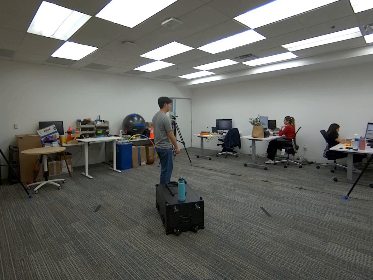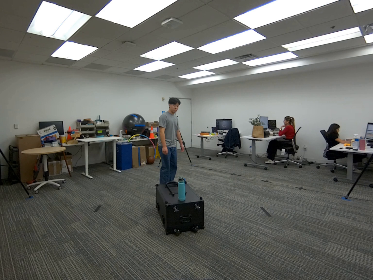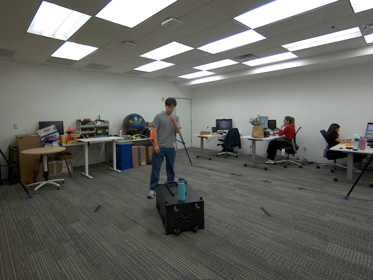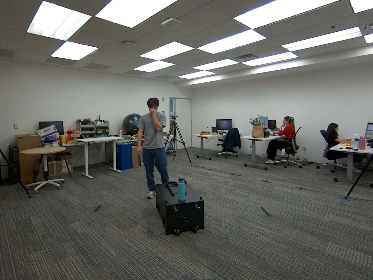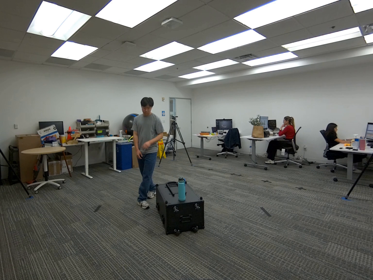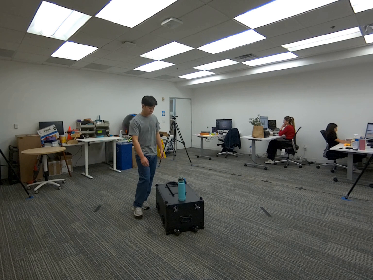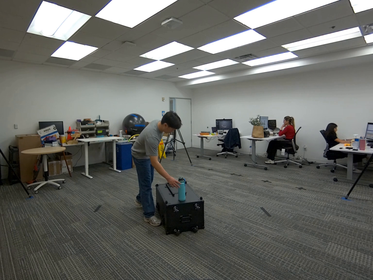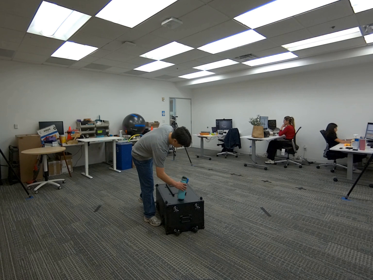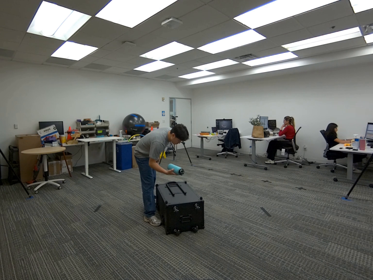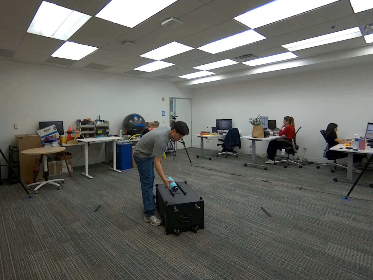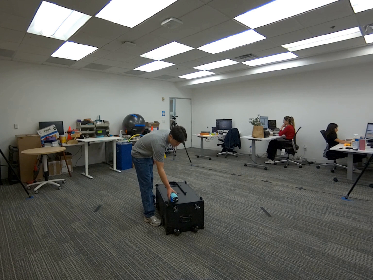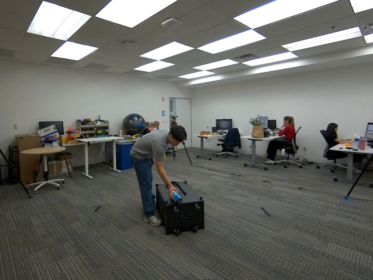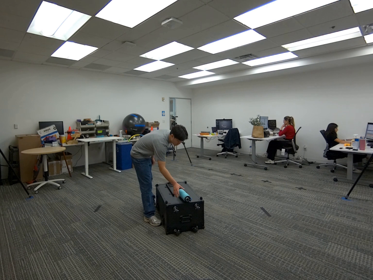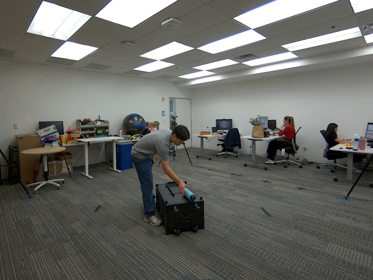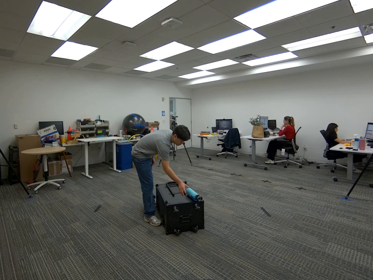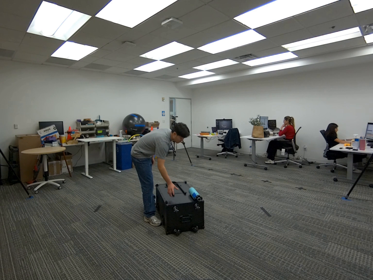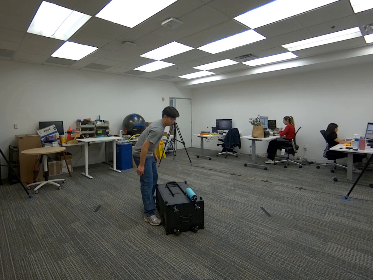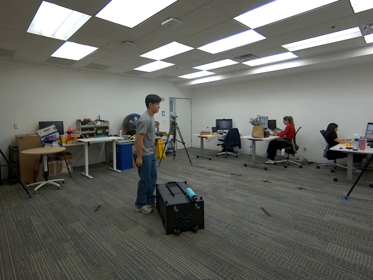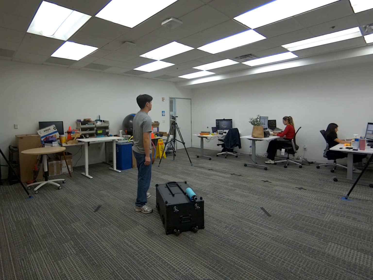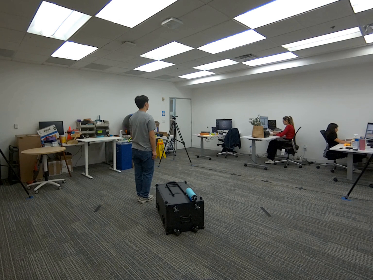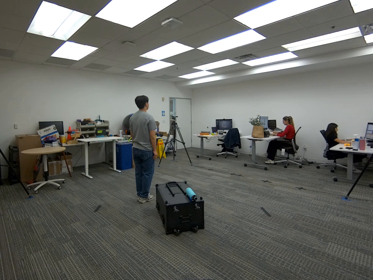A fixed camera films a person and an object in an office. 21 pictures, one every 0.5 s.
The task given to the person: Walk to the cyan water bottle on the G1 box. Pick it up with your right hand and place it on its side. Then use both hands to gently push it so it rolls across the box.
